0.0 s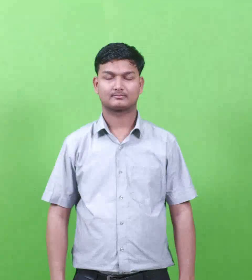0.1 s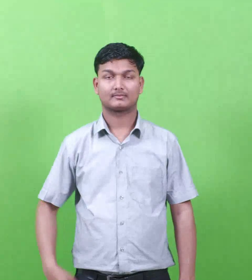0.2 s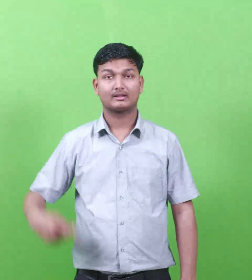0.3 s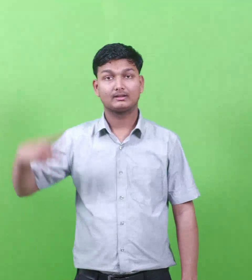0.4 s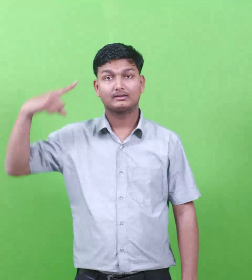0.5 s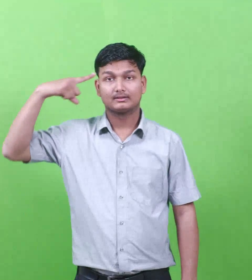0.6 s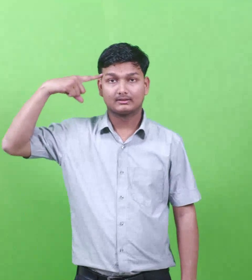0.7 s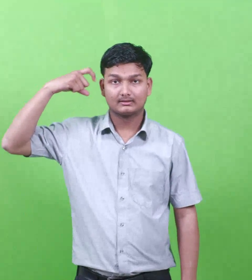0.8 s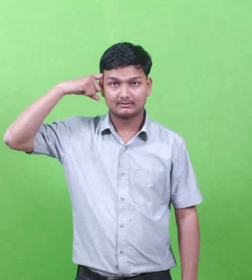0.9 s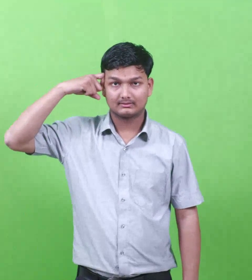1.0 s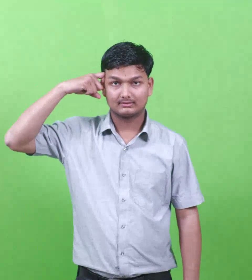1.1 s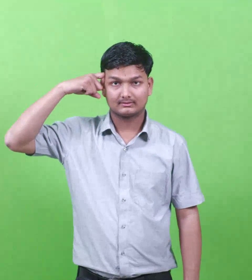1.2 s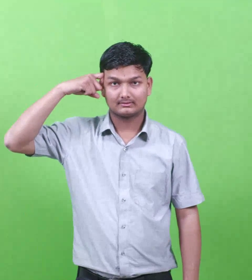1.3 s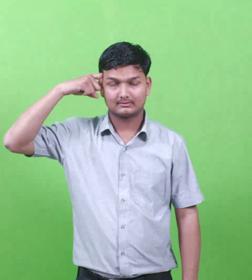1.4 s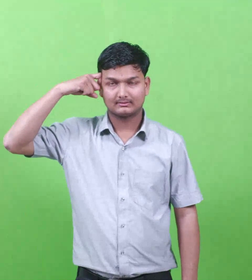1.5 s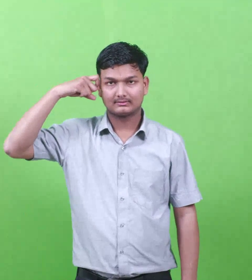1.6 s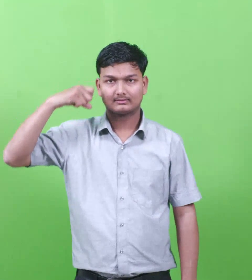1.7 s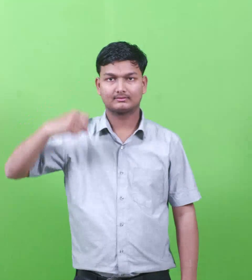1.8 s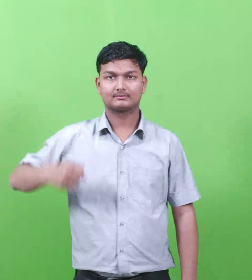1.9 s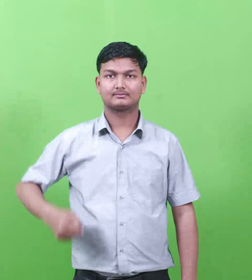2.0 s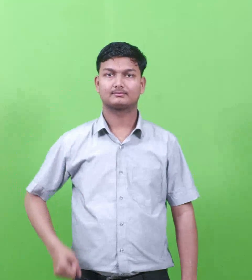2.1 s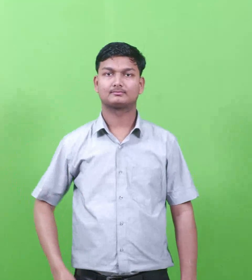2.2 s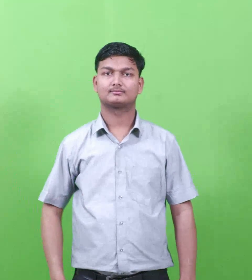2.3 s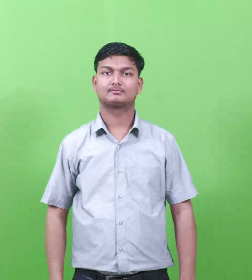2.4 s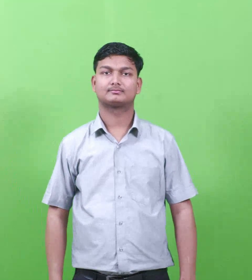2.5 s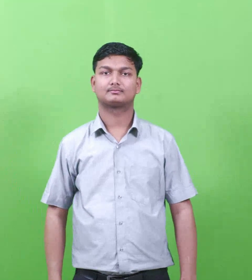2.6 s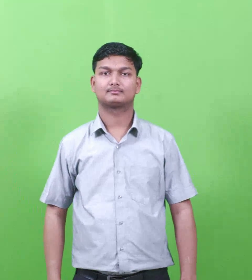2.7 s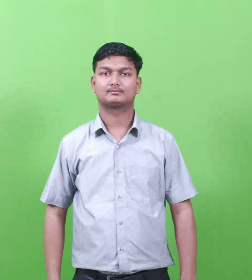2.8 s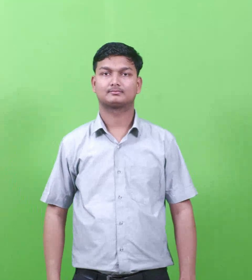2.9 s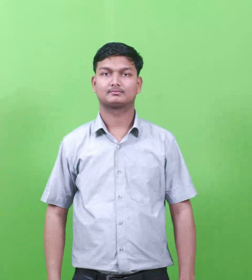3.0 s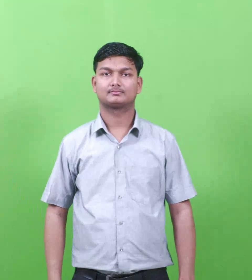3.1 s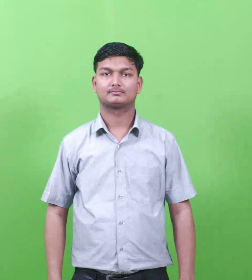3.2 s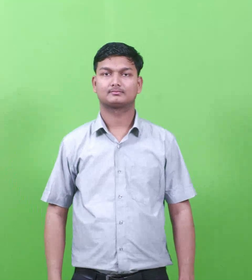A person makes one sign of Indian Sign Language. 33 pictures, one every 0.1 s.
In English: sisera
